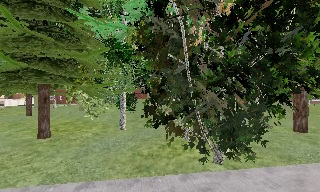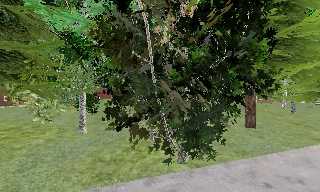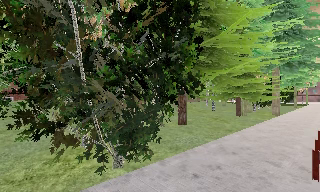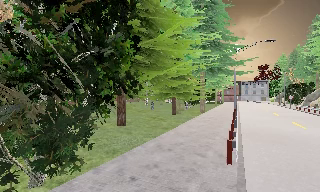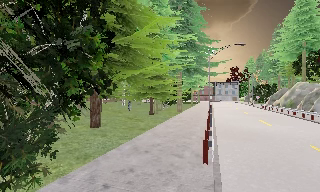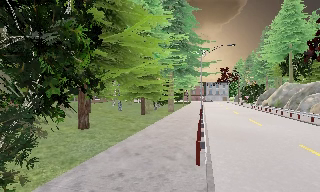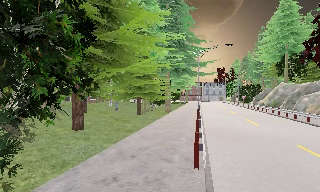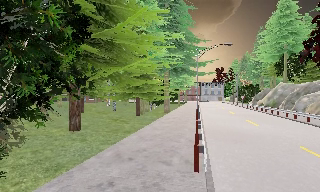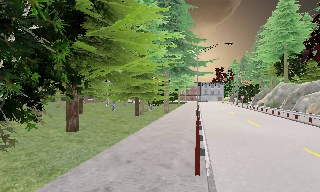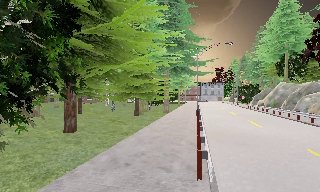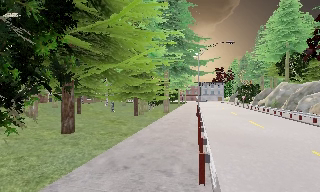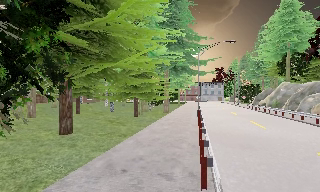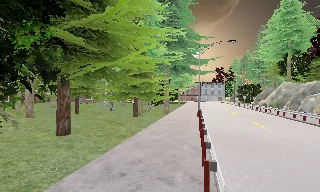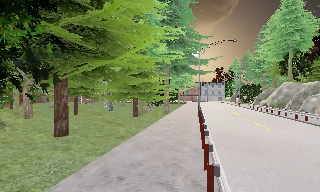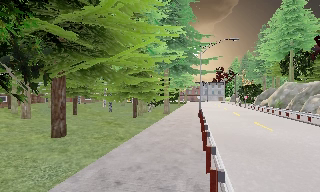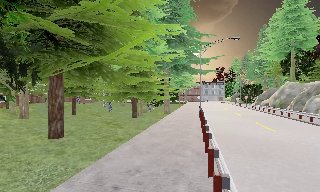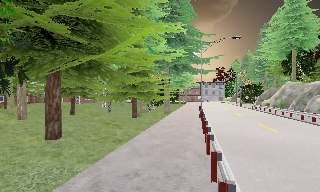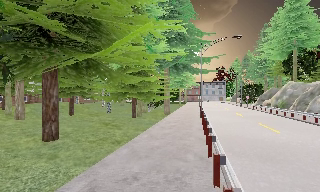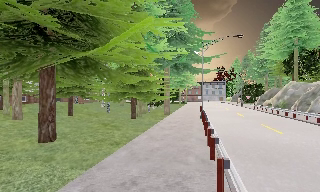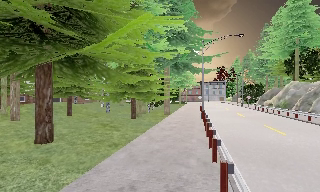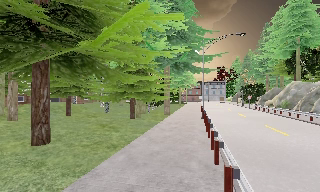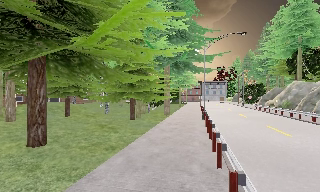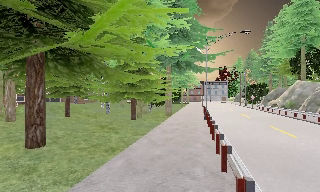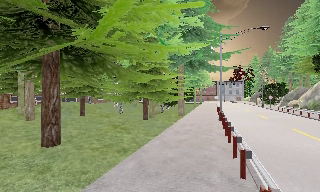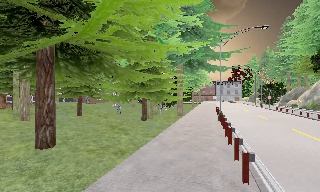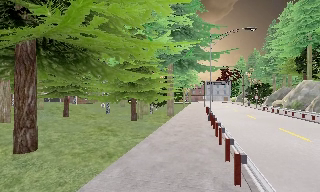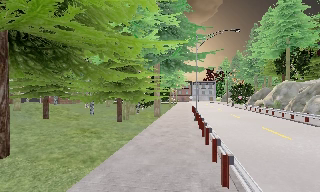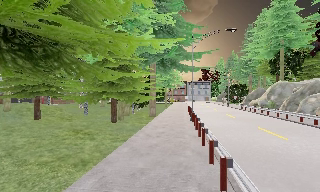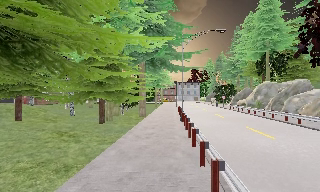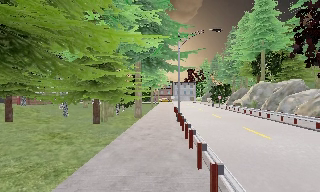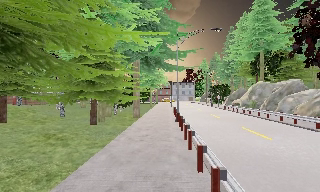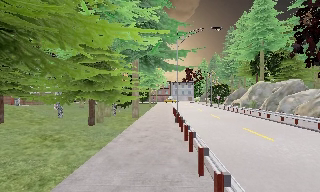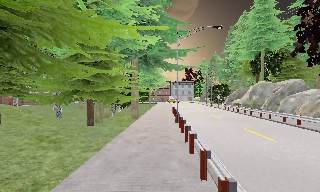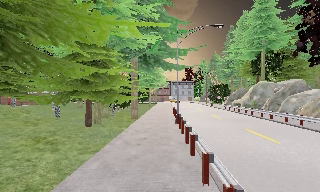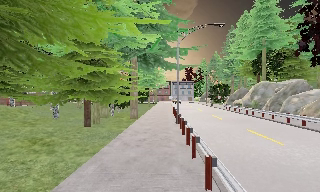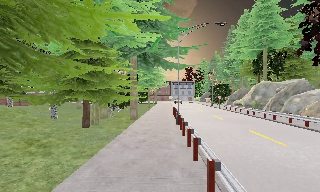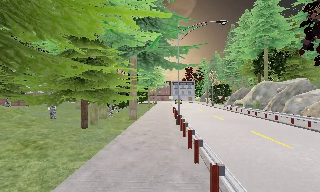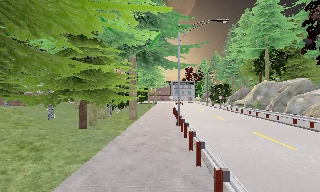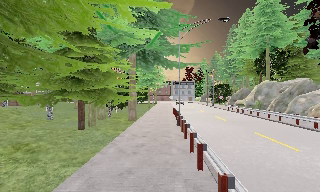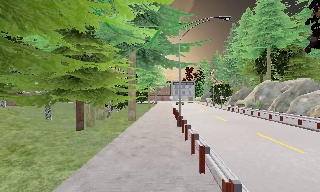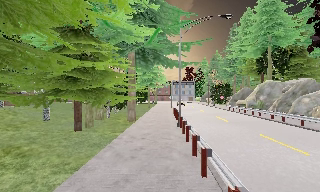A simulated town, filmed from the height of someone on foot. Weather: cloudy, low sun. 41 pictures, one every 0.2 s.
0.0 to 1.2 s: The camera swings to its right by about 65 degrees, and the scene slides to the left. It travels forward, about 1.5 m.
1.2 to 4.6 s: The camera travels forward, about 3.5 m, so what stands in front looms larger.
4.6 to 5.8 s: The scene slides to the left, as the camera pans about 15 degrees to its right. It travels forward, about 1.5 m, so what stands in front looms larger.
5.8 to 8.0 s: The camera travels forward, about 2.5 m, so what stands in front looms larger.
The film runs forward here.
